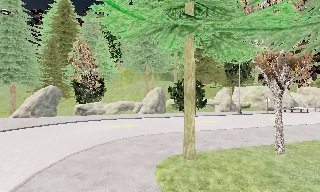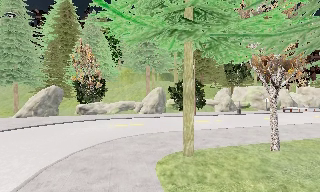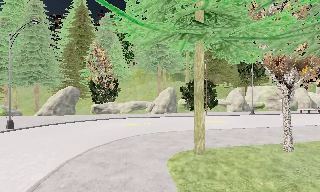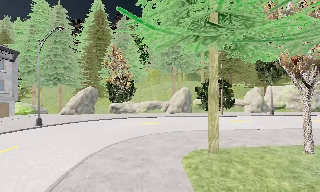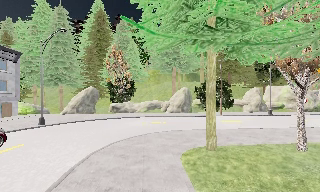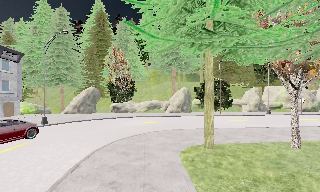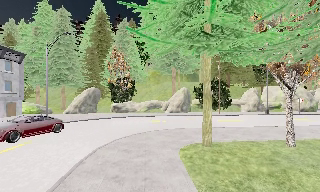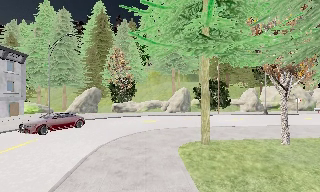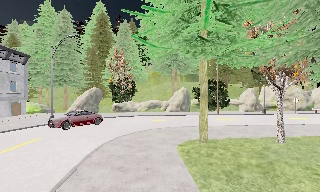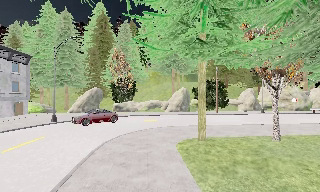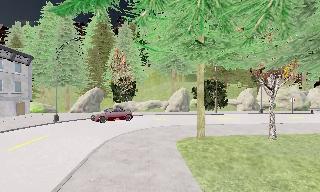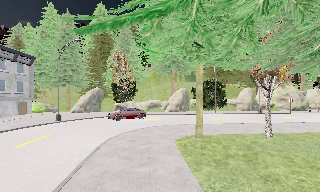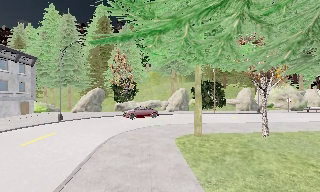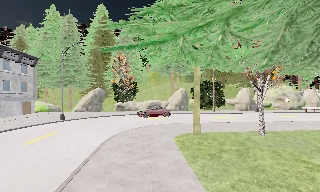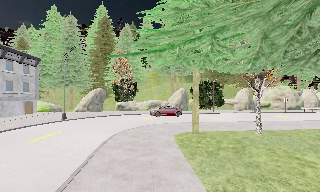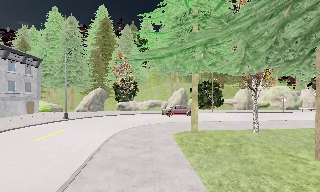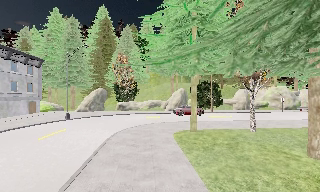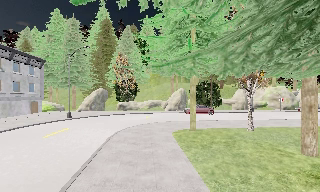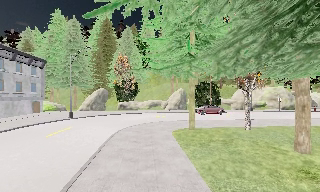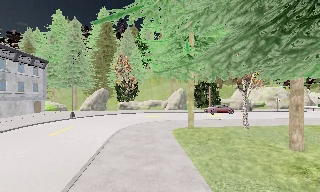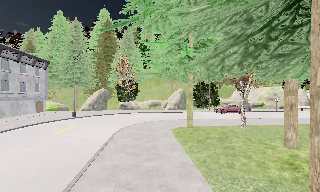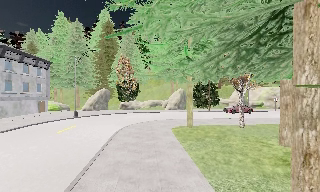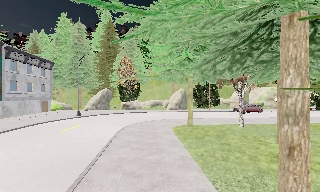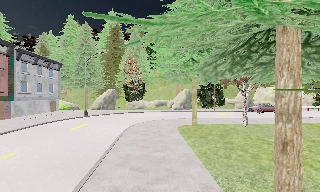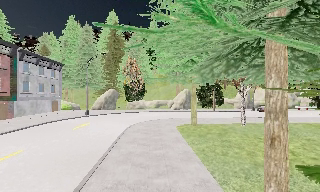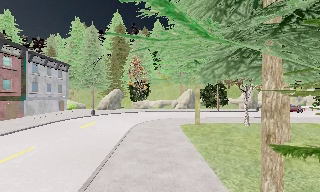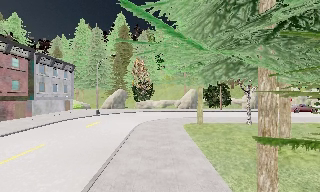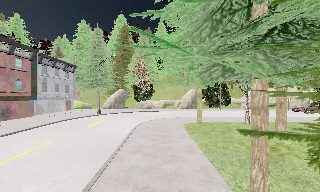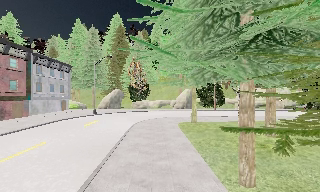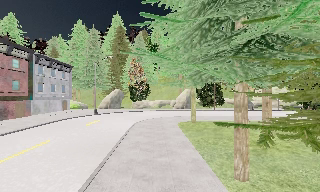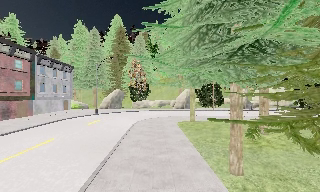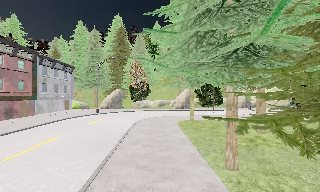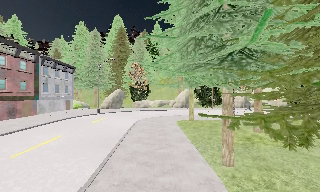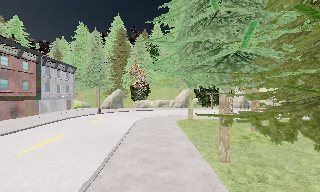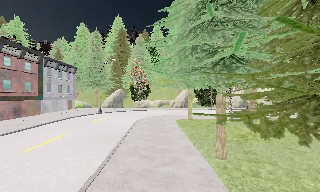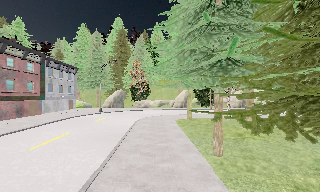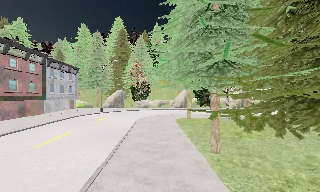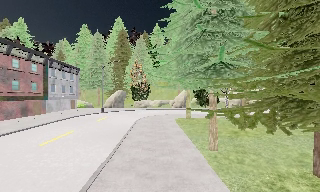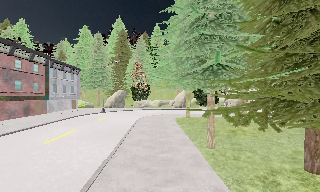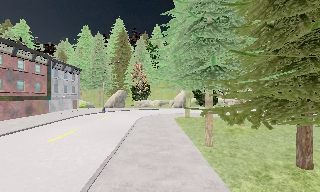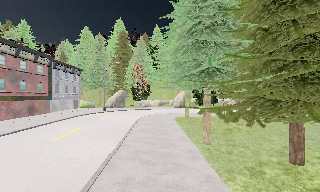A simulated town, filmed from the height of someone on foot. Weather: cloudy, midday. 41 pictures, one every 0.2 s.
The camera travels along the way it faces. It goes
backward.
0.0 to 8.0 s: The camera swings to its left by about 15 degrees, and the scene slides to the right. It travels backward, about 13 m, so what stands in front gets smaller.
The film runs backward here.
